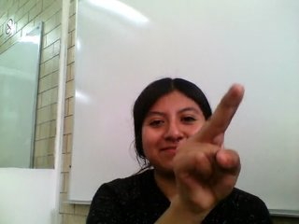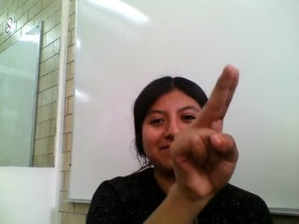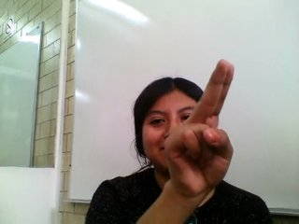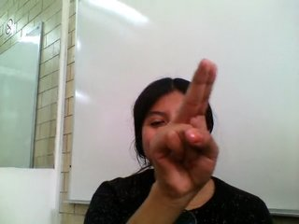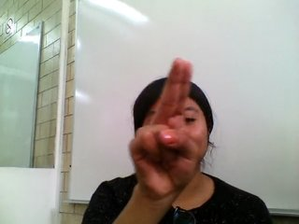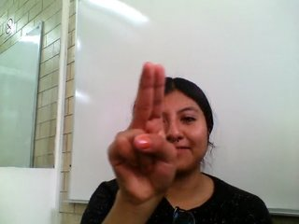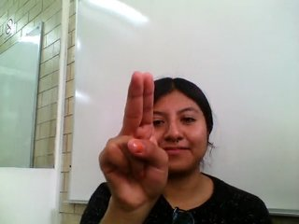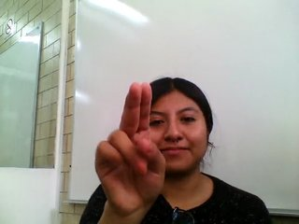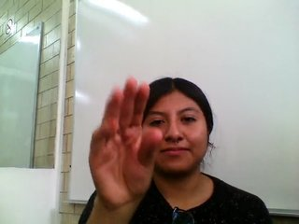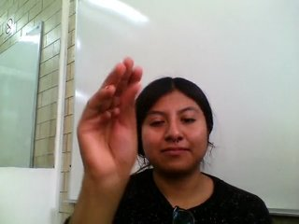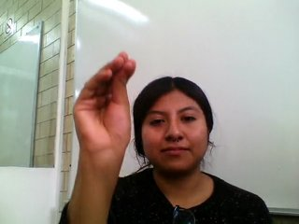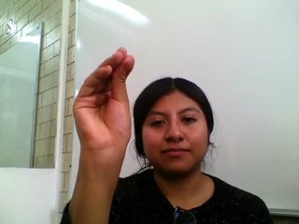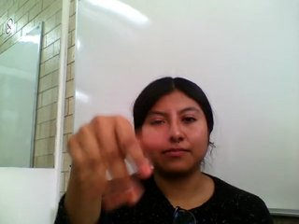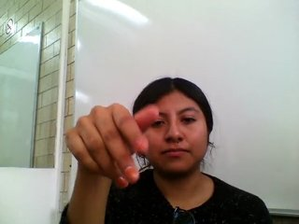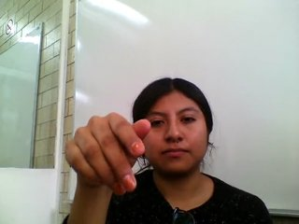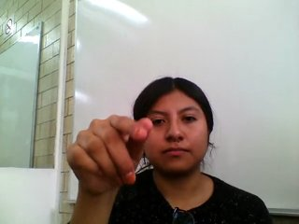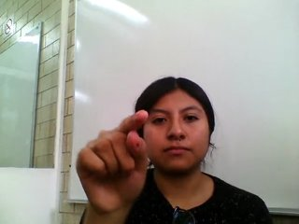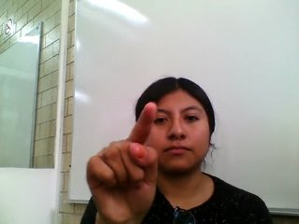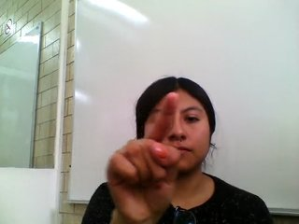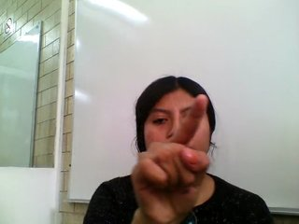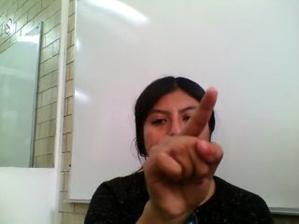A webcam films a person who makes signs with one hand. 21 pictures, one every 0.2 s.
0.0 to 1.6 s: Pointing with two fingers.
1.7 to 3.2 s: On the screen the hand sweeps downward. The name of the sign: Throw down.
3.3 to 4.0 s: Pointing with one finger.
